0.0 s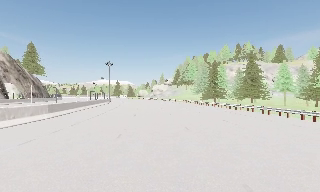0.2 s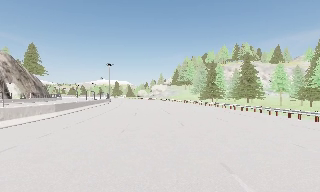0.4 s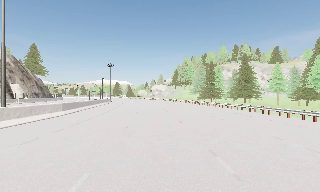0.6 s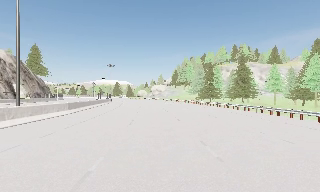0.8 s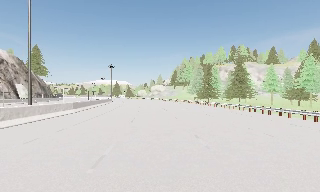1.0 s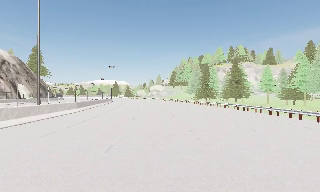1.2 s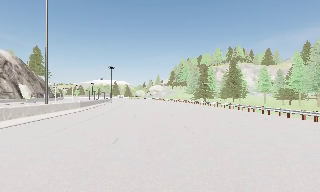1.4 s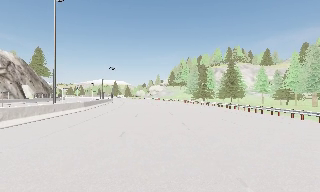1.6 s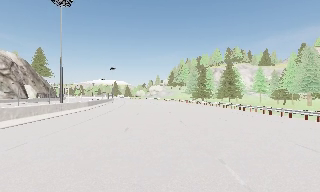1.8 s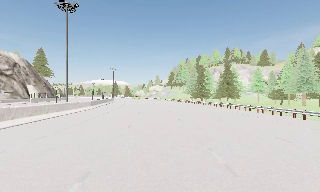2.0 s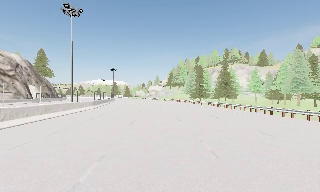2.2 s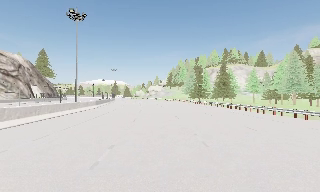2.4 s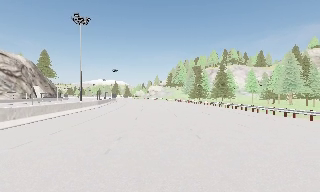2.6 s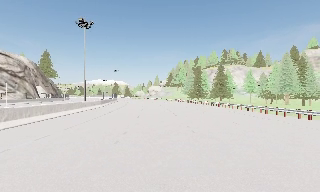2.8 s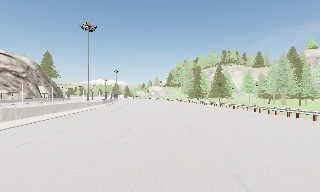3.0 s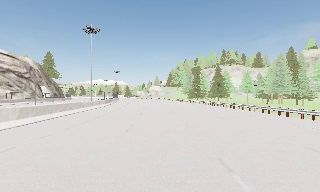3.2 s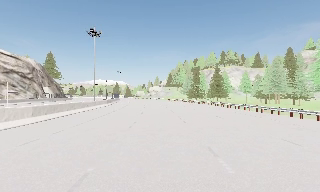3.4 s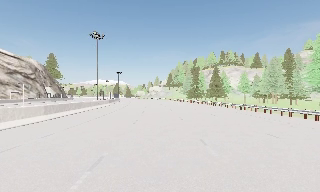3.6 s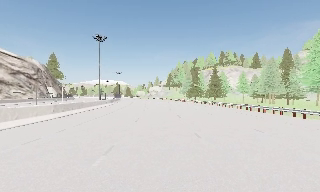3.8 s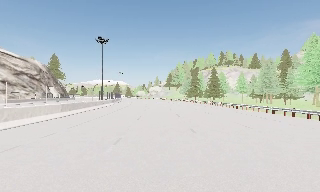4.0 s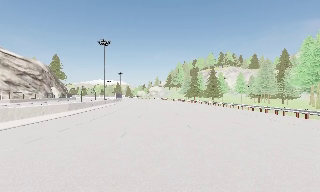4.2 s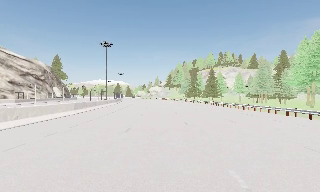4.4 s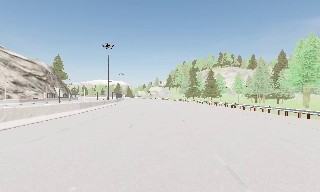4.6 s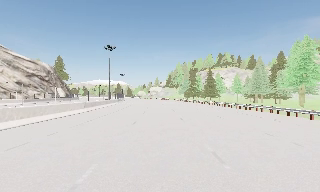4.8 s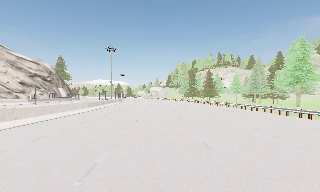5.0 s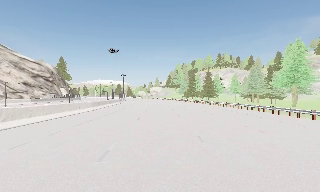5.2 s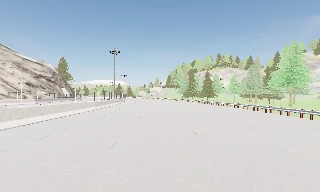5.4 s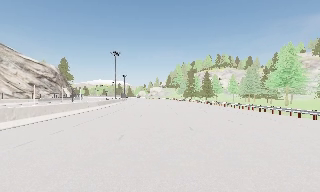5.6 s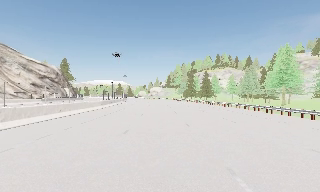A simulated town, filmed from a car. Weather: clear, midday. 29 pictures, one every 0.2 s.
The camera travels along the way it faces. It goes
backward.
0.0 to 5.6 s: The camera travels backward, about 30 m, so what stands in front gets smaller.
The film runs backward here.
